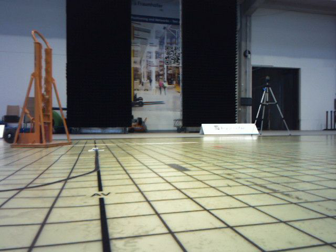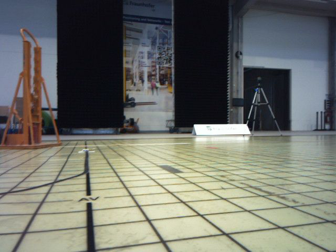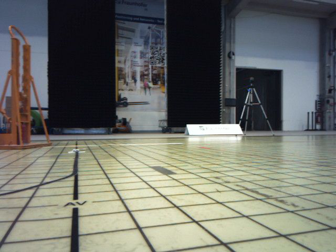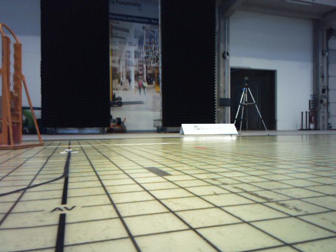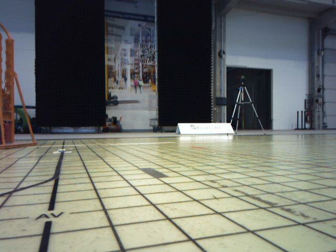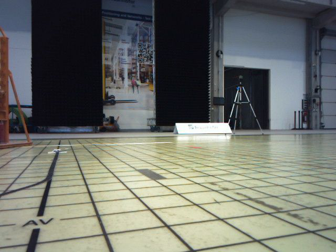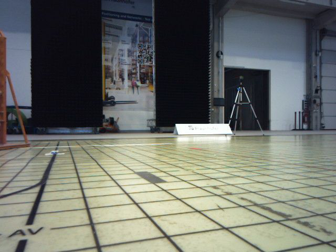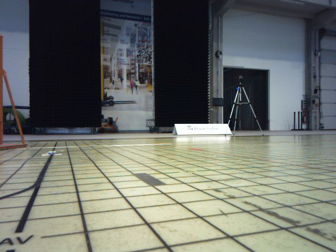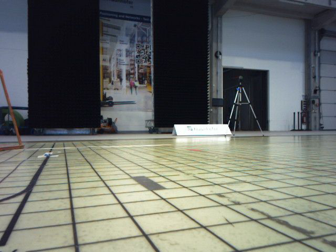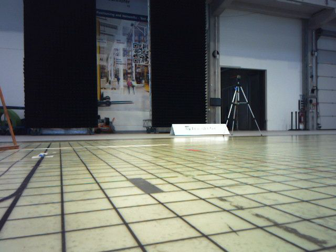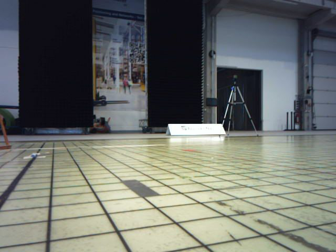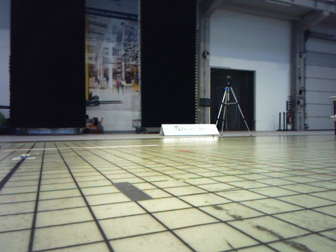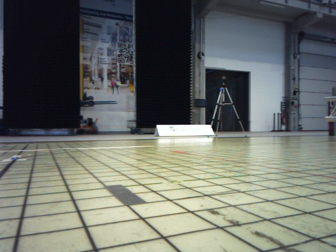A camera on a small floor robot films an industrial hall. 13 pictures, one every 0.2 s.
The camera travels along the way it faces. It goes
forward.
0.0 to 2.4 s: The camera pans to its right, which is clockwise from overhead, by about 15 degrees. It travels forward, about 0.5 m, so what stands in front looms larger.
The film runs forward here.
